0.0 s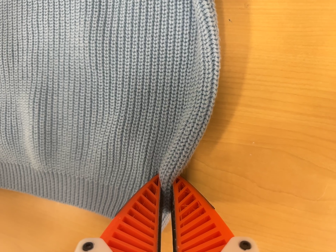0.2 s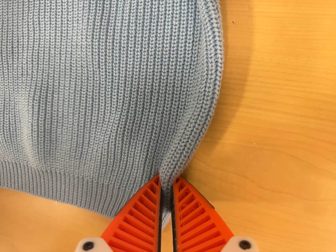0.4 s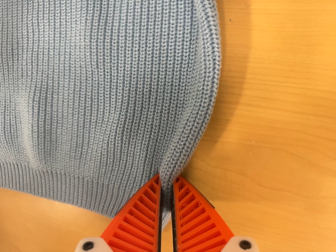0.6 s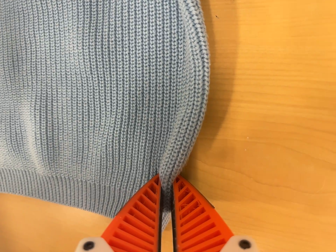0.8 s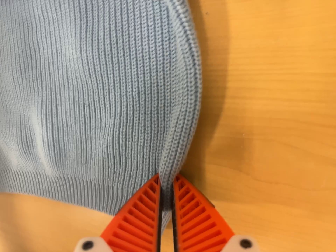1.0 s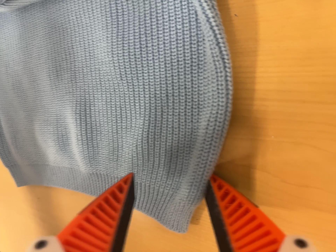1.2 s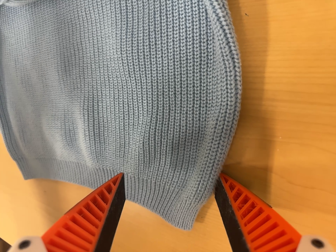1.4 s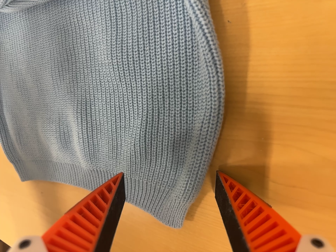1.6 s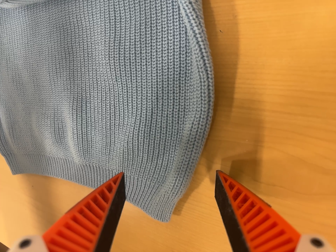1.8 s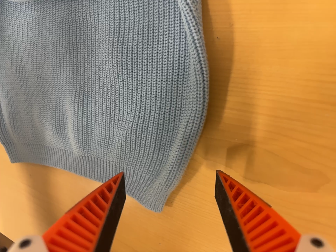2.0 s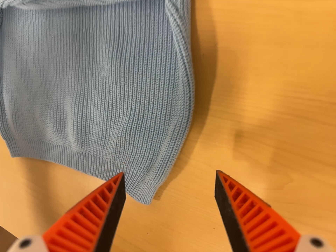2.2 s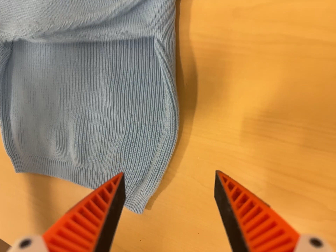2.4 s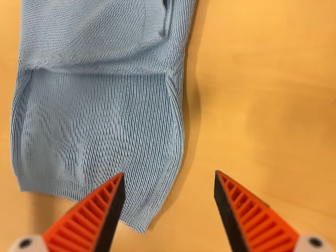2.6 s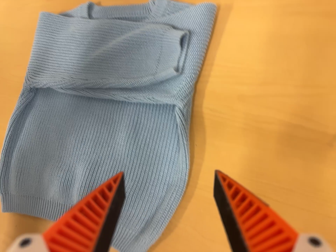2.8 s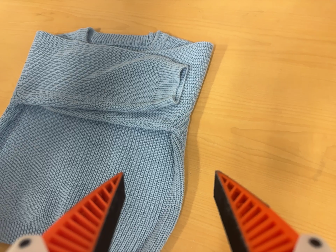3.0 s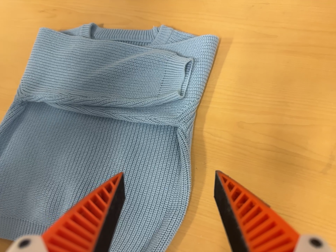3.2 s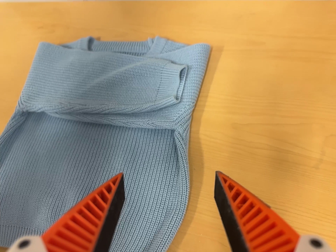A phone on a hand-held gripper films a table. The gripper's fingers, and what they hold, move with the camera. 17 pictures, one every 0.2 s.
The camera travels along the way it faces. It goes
backward.
0.0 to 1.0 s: The scene slides to the right, as the camera pans about 15 degrees to its left.
1.0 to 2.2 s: The camera travels backward, about 12 cm, so what stands in front gets smaller.
2.2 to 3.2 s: The camera pans to its right by about 15 degrees. It travels to its left, backward and toward the bottom of its view, about 14 cm. Its aim tips toward the top of its view by about 25 degrees, and the scene shifts downward. It rolls about its line of sight by about 10 degrees, and the scene rotates clockwise.
The film runs backward here.
